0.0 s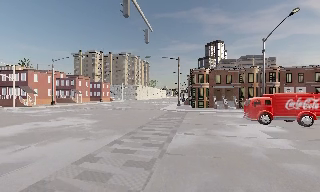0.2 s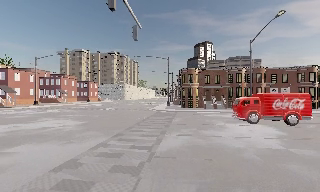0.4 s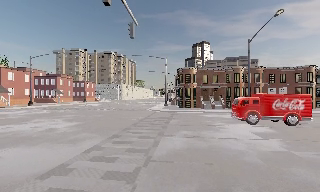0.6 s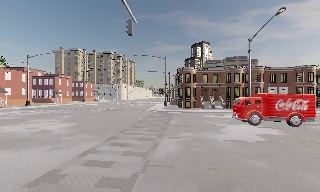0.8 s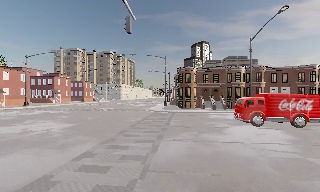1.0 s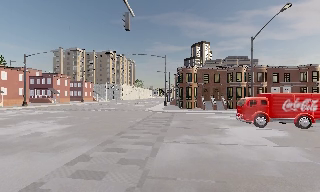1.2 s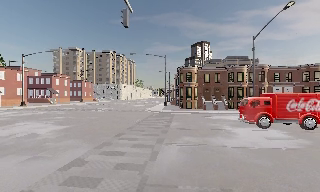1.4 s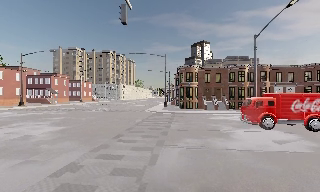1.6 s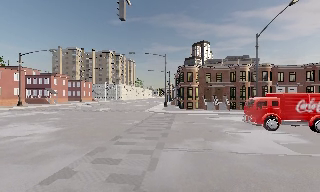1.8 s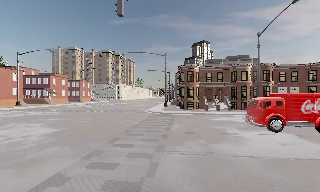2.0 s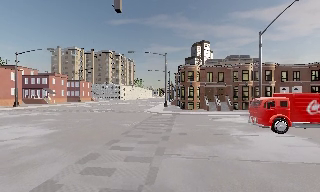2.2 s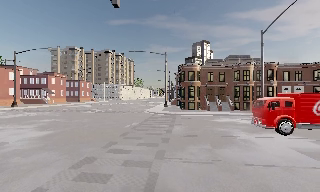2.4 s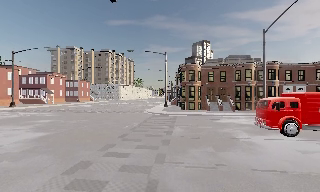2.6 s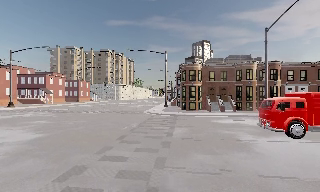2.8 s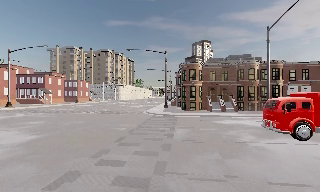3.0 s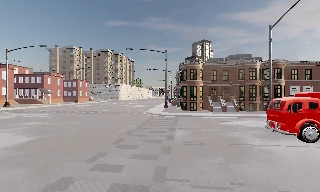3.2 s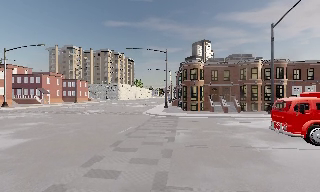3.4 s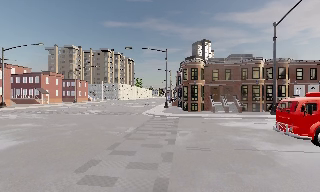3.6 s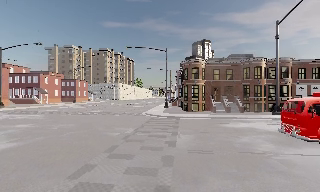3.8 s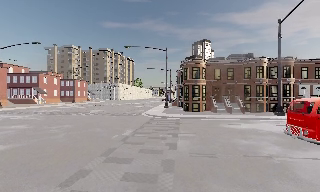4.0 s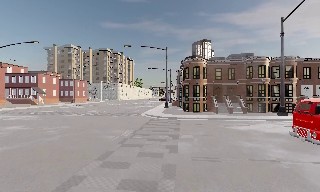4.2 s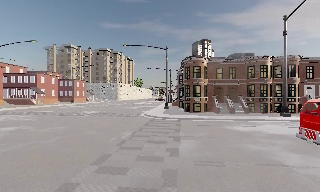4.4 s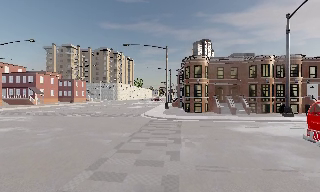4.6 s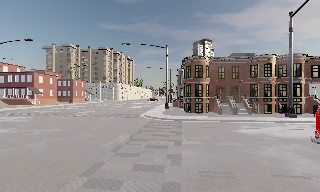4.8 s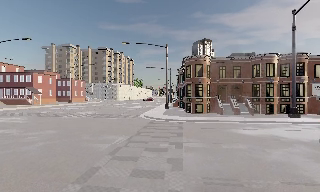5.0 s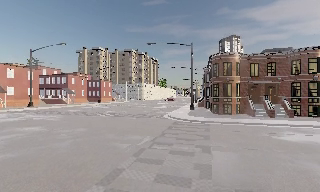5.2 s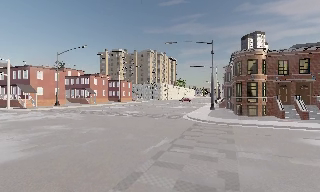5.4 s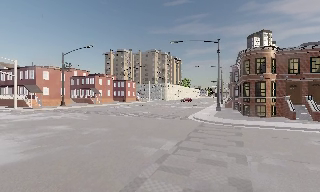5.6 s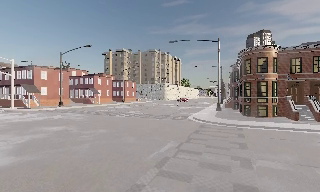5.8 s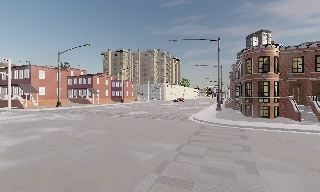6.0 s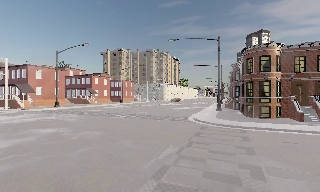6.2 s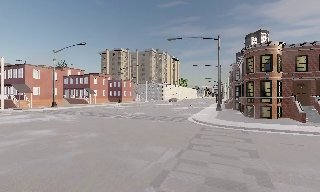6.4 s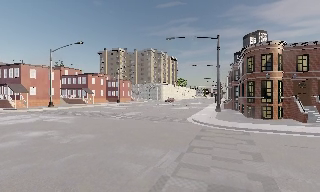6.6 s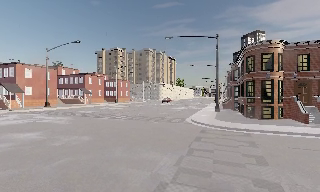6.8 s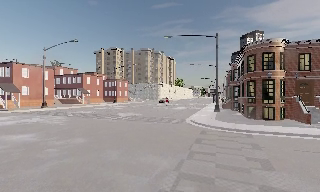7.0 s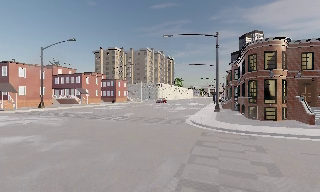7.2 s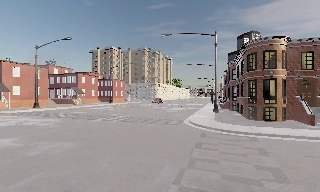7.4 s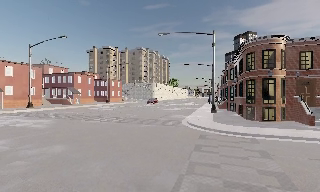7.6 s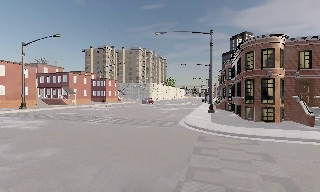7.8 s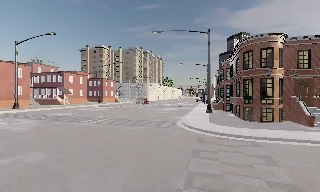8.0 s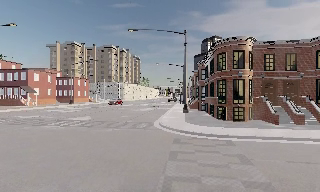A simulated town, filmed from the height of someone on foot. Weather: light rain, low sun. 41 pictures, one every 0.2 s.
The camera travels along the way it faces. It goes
forward.
0.0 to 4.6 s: The camera travels forward, about 9 m, so what stands in front looms larger.
4.6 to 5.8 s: The scene slides to the right, as the camera pans about 15 degrees to its left. It travels forward, about 2 m, so what stands in front looms larger.
5.8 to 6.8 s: The camera travels forward, about 1.5 m, so what stands in front looms larger.
6.8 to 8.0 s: The scene slides to the left, as the camera pans about 10 degrees to its right. It travels forward, about 2 m, so what stands in front looms larger.
The film runs forward here.
